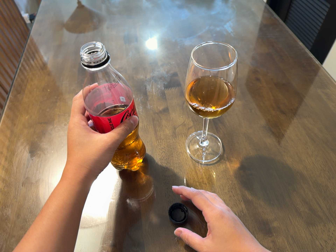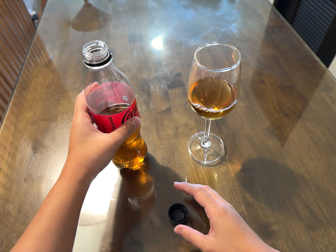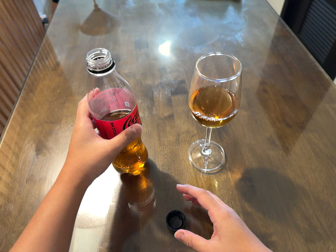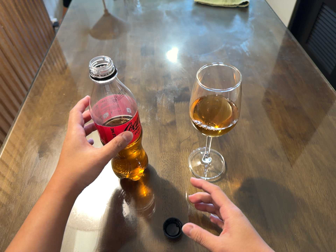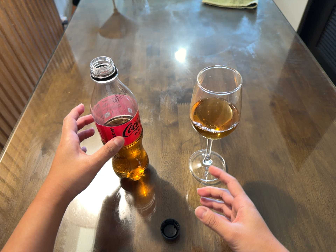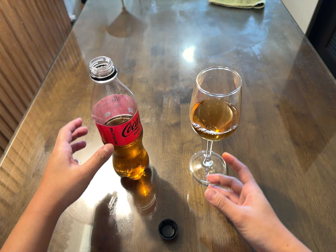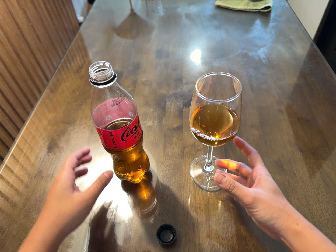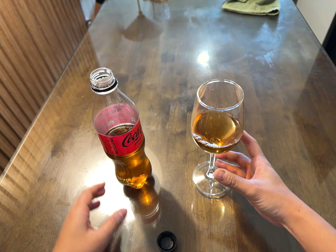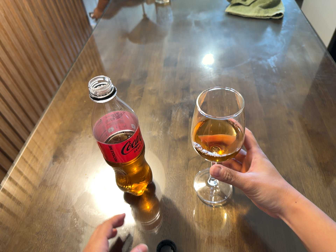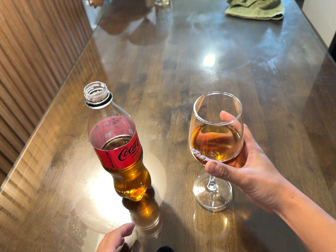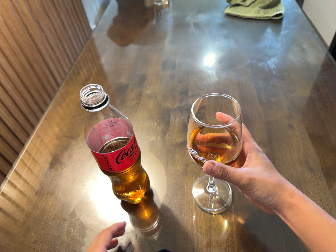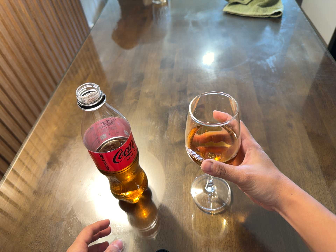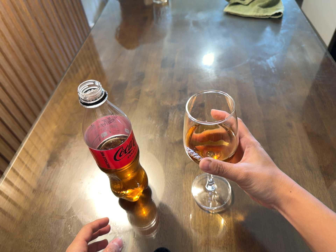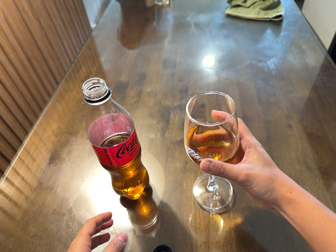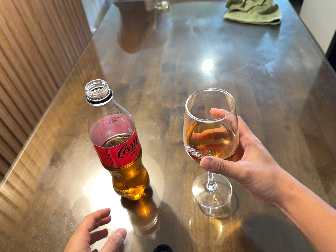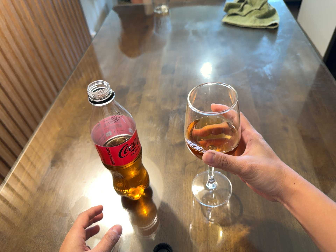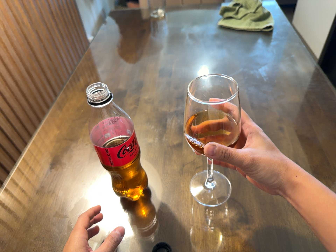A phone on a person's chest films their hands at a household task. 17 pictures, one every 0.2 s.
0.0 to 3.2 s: The camera pans to its left by about 10 degrees. It travels to its right, about 7 cm. It rolls about its line of sight by about 10 degrees, and the scene rotates clockwise.
The film runs backward here.
